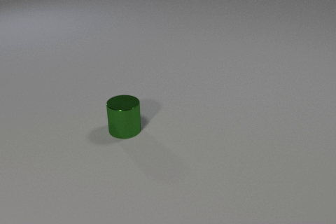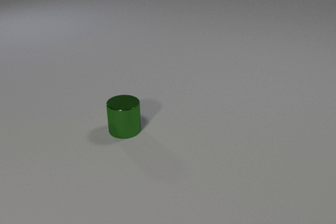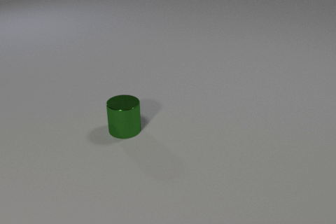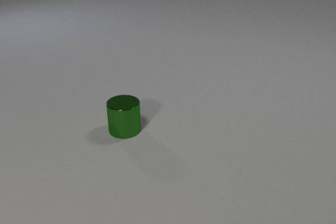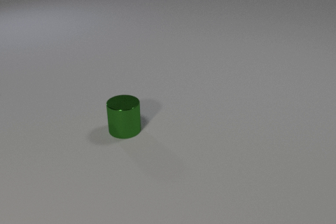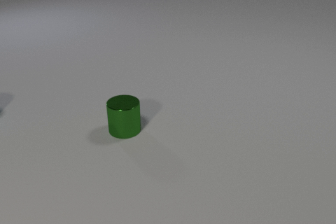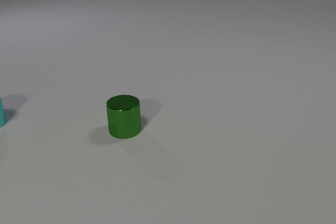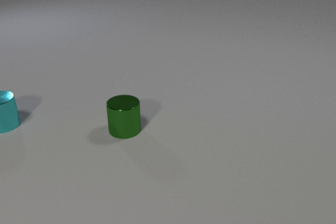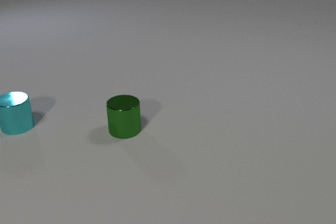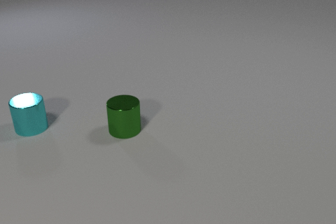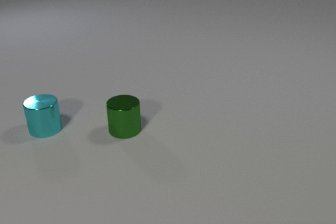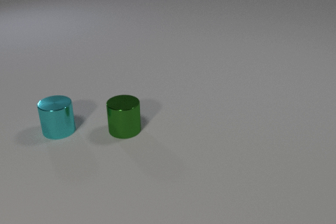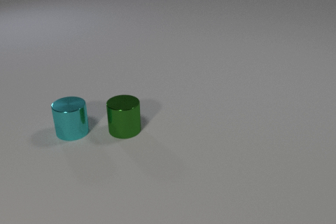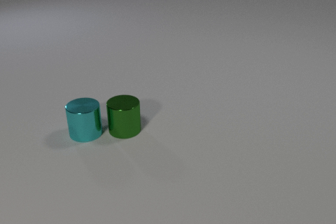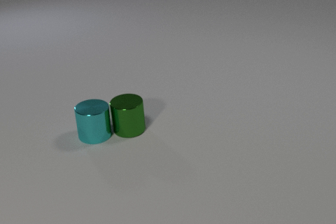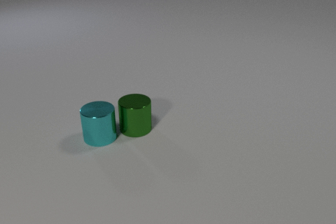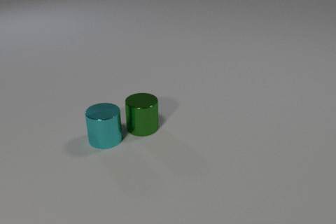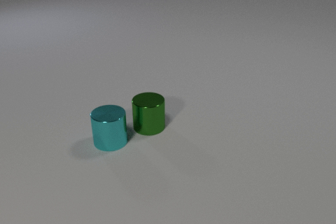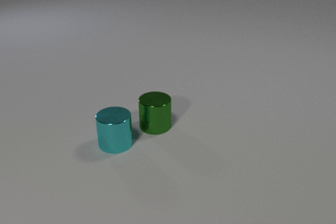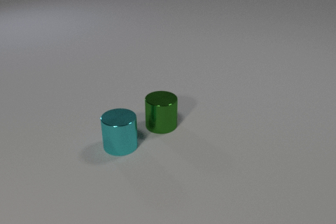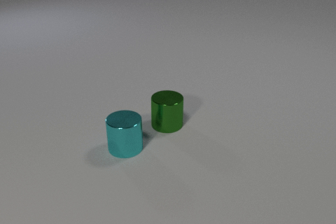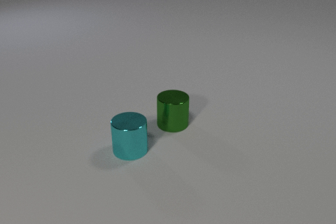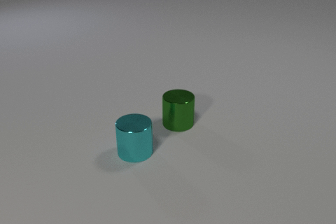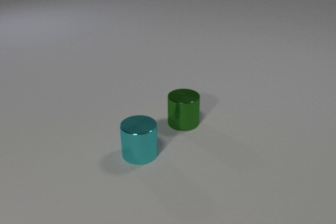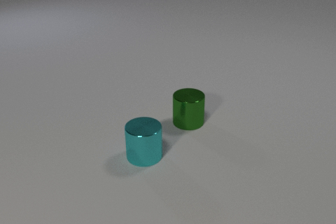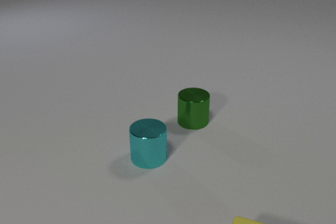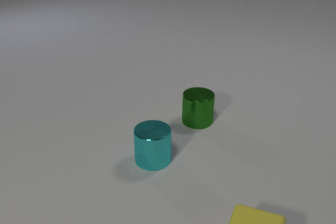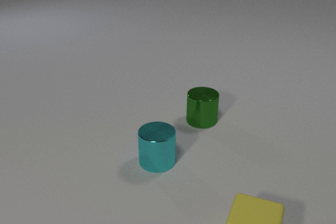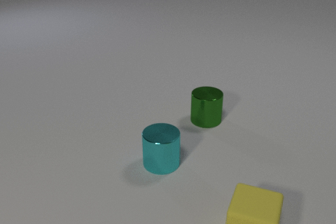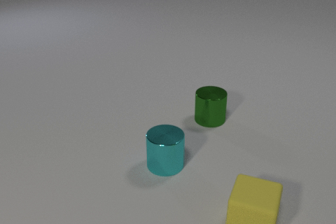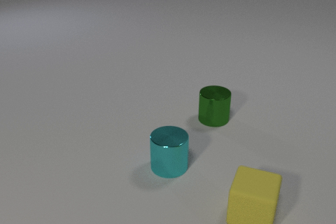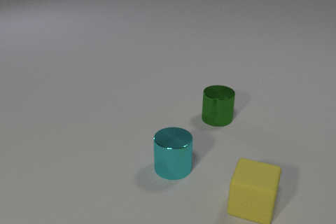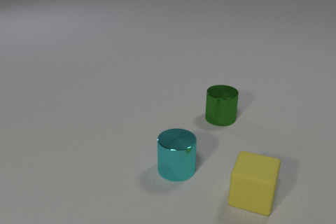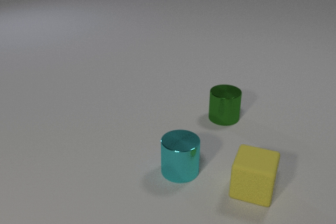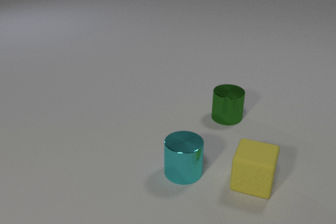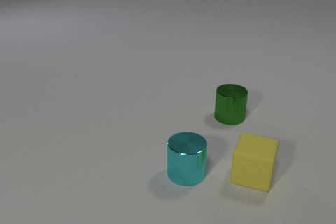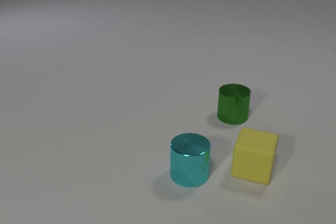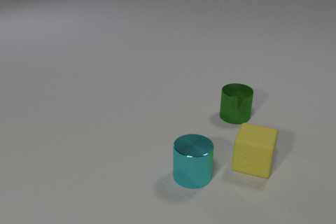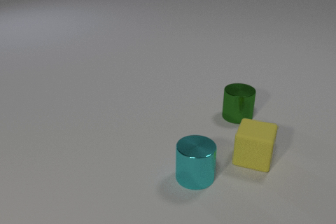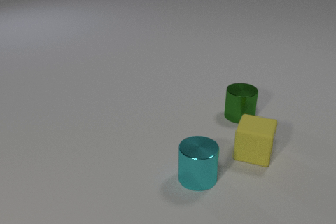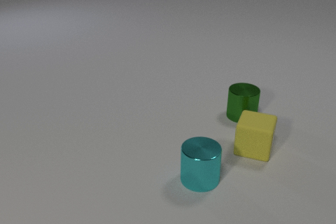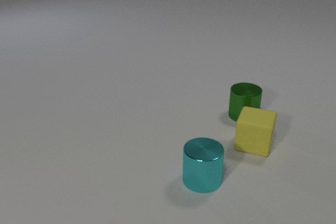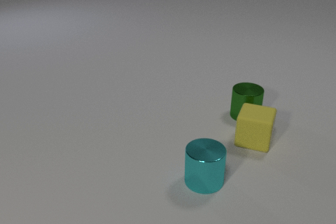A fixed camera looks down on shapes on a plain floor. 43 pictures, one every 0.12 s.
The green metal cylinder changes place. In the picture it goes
to the right.
0.00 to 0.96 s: The cyan metal cylinder comes in at the left edge, slides to the right and toward the camera.
0.96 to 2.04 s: The cyan metal cylinder slides to the right and toward the camera. The green metal cylinder slides to the right. The cyan metal cylinder and the green metal cylinder collide.
2.04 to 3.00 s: The cyan metal cylinder slides to the right and toward the camera. The green metal cylinder slides to the right. The yellow rubber cube comes in at the bottom edge.
3.00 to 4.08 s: The cyan metal cylinder slides to the right and toward the camera. The green metal cylinder slides to the right. The yellow rubber cube slides away from the camera.
4.08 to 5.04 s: The cyan metal cylinder slides to the right and toward the camera. The green metal cylinder slides to the right and away from the camera. The yellow rubber cube slides away from the camera.
How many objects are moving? 3.
What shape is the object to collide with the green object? cylinder.
What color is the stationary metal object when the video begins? green.
